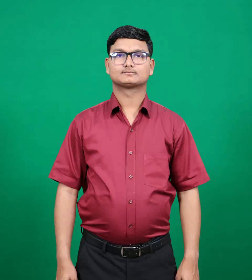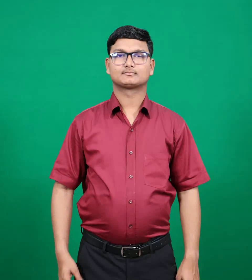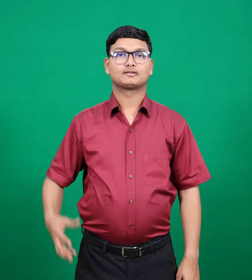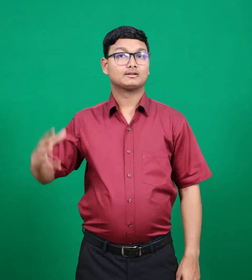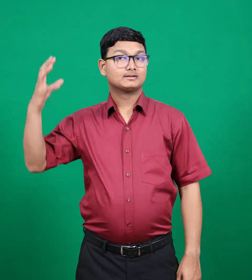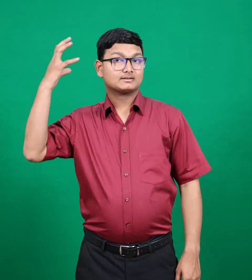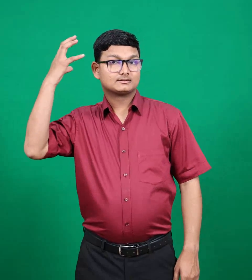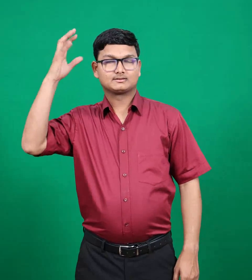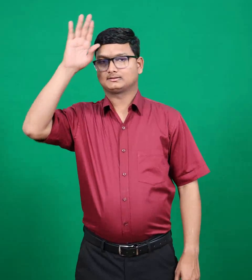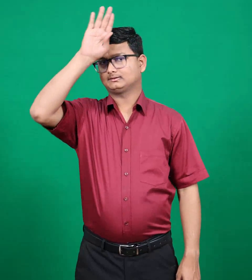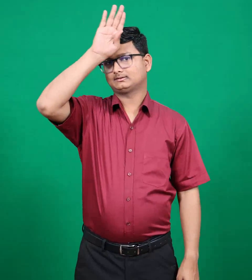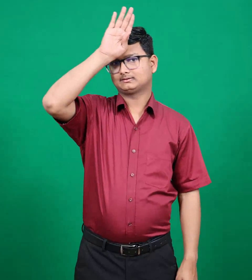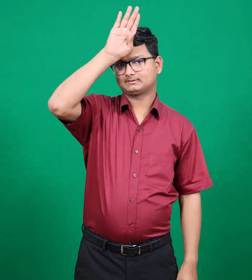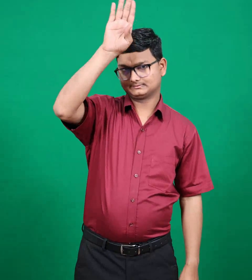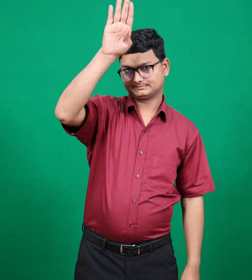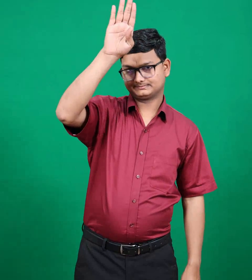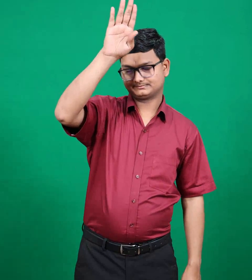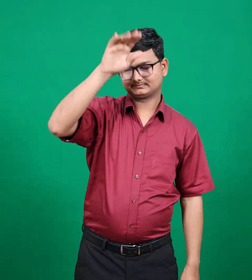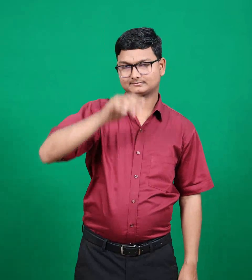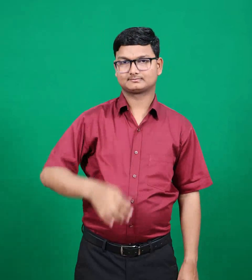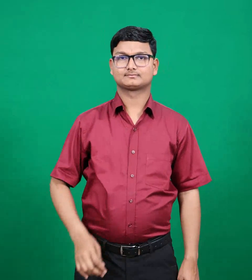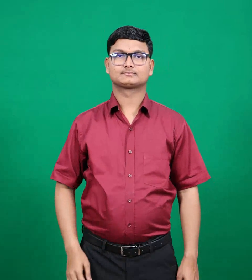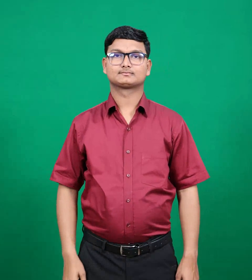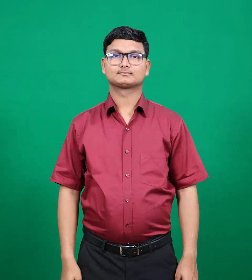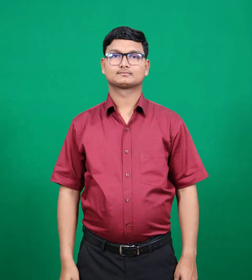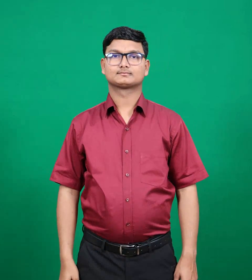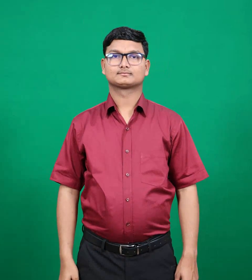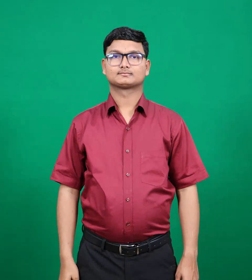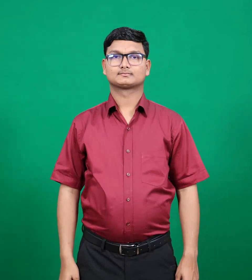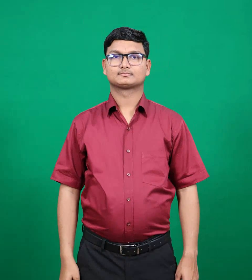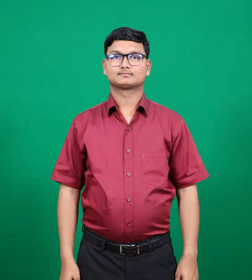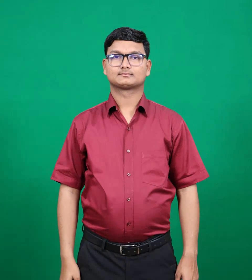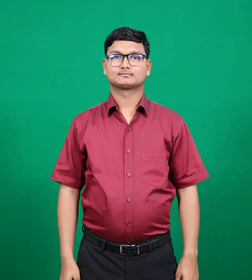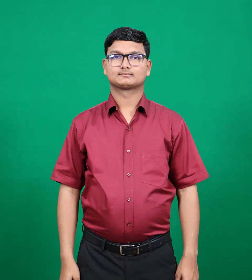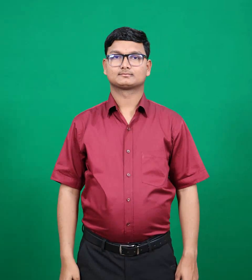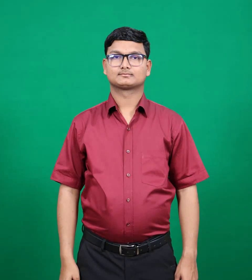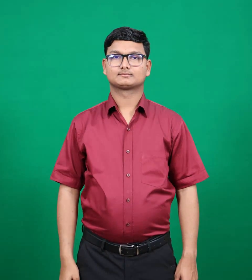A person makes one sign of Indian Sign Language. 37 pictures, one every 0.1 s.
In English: king of persia
